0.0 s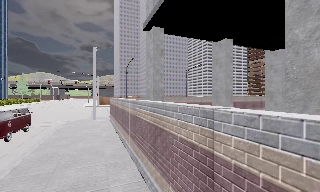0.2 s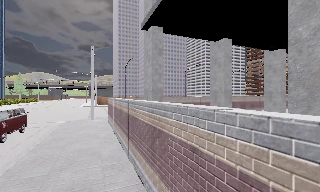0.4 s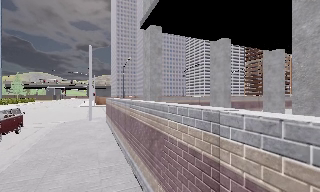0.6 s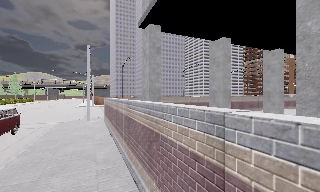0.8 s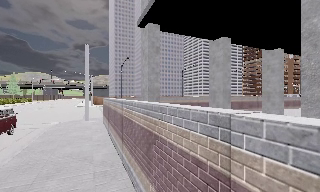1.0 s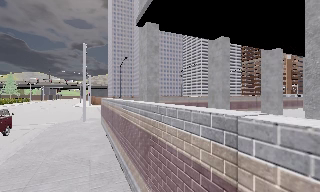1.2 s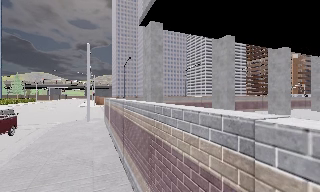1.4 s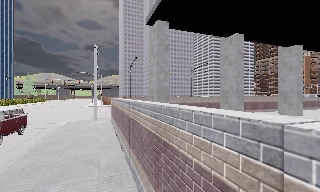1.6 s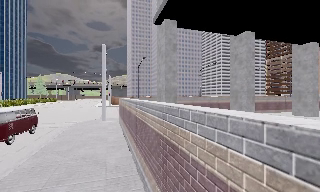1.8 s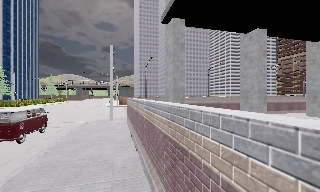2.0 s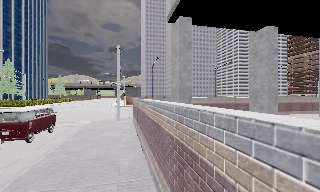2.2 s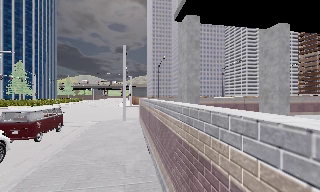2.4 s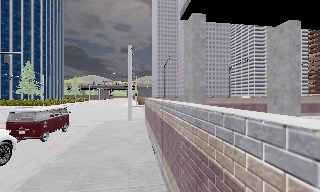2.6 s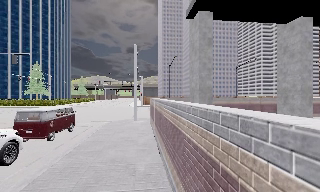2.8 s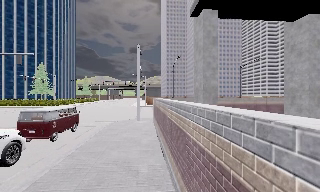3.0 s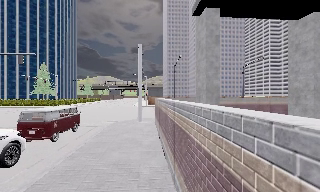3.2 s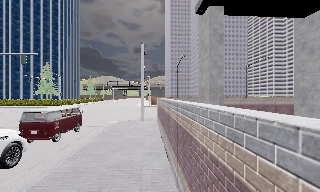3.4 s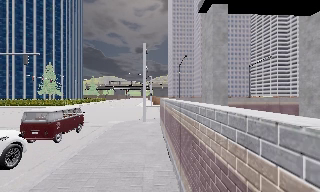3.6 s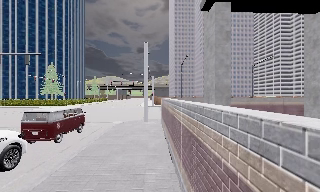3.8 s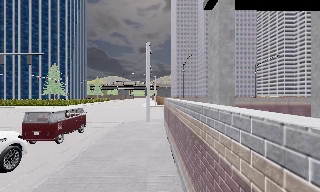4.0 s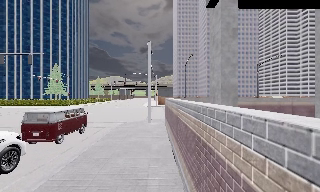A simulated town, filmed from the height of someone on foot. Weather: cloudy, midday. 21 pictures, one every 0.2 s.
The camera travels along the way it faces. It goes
forward.
0.0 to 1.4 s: The camera travels forward, about 1 m, so what stands in front looms larger.
1.4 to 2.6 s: The camera pans to its left, which is counterclockwise from overhead, by about 15 degrees. It travels forward, about 1 m, so what stands in front looms larger.
2.6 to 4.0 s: The camera travels forward, about 1 m, so what stands in front looms larger.
The film runs forward here.
